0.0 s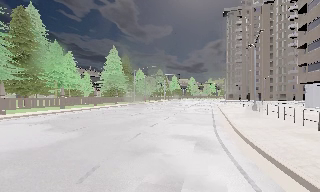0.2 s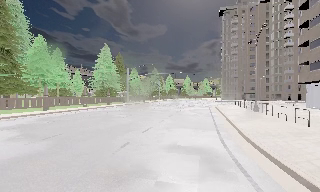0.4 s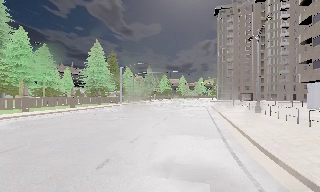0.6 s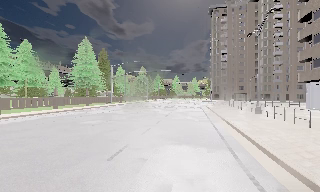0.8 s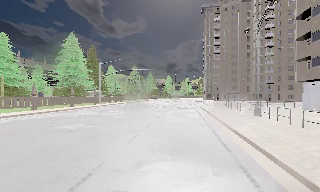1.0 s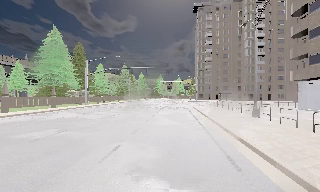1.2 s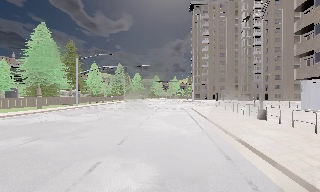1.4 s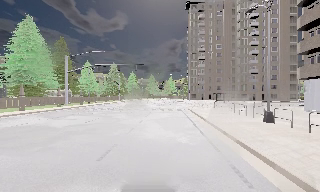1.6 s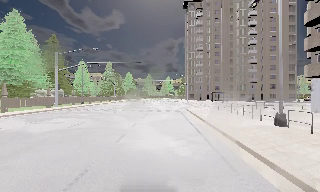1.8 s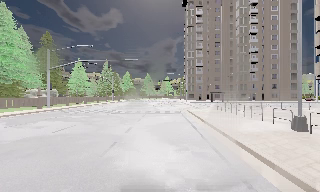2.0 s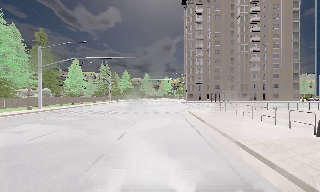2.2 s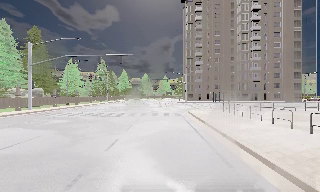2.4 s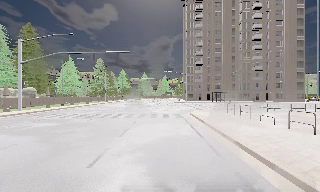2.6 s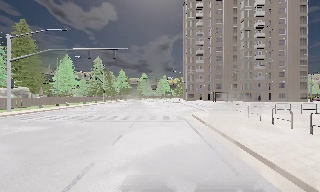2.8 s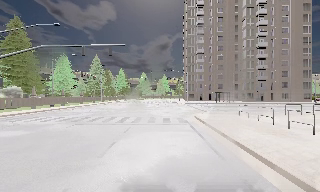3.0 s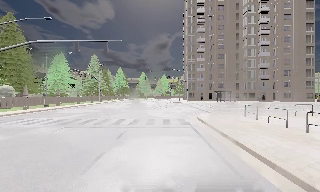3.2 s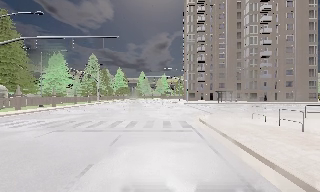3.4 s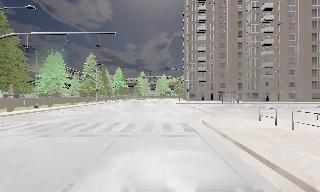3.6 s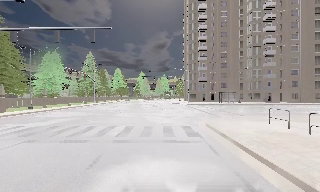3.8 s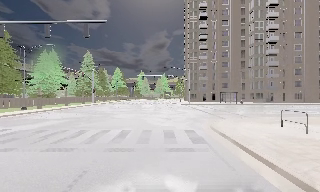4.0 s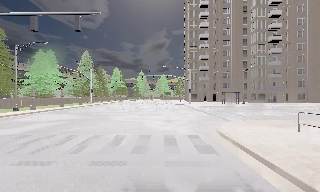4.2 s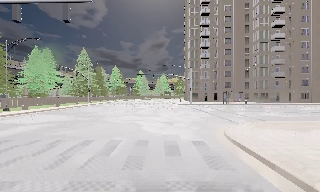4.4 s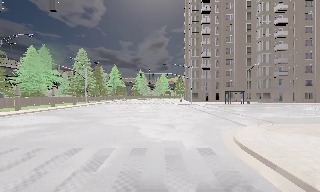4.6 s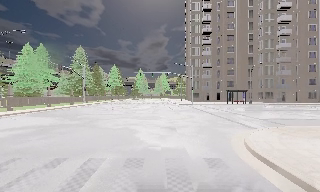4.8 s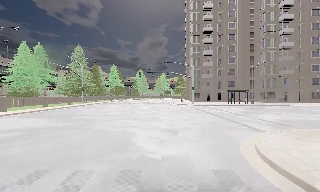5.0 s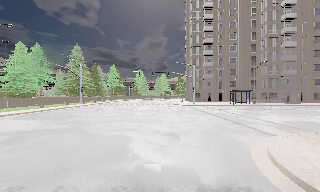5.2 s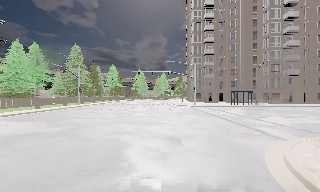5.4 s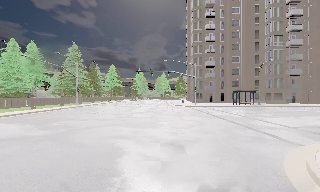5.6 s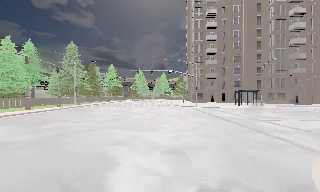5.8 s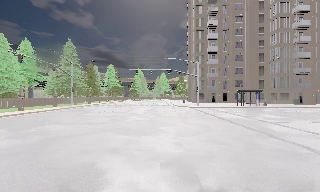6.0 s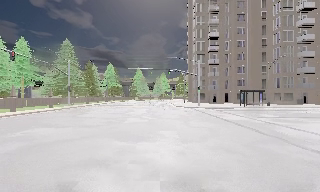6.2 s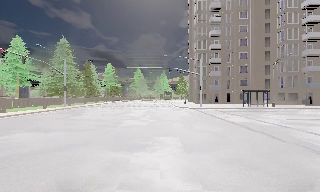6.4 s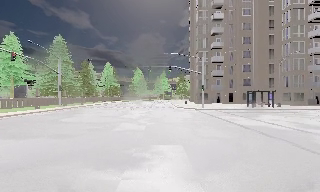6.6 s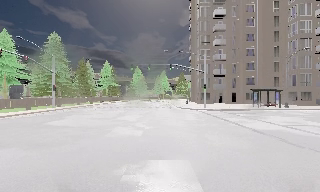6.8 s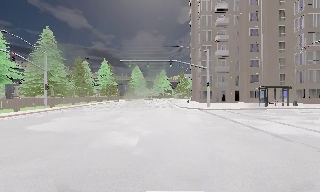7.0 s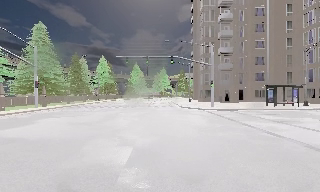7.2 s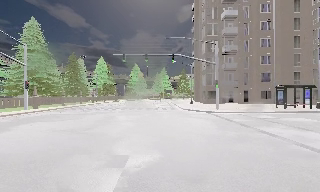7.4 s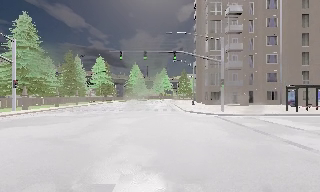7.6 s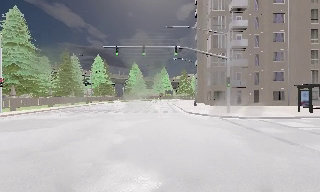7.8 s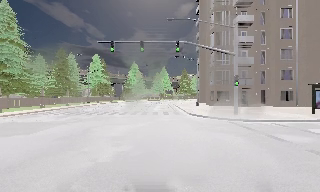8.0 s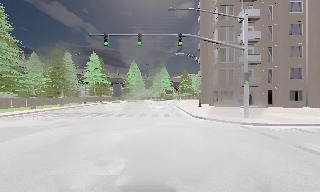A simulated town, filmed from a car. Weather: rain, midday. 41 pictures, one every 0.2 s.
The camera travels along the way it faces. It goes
forward.
0.0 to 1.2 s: The camera pans to its right, which is clockwise from overhead, by about 15 degrees. It travels forward, about 9 m, so what stands in front looms larger.
1.2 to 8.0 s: The camera travels forward, about 40 m, so what stands in front looms larger.
The film runs forward here.
